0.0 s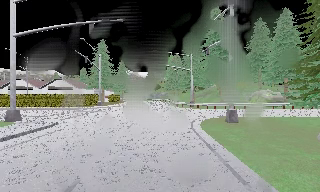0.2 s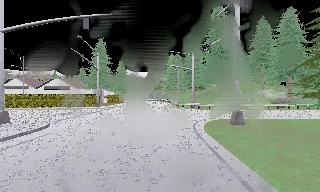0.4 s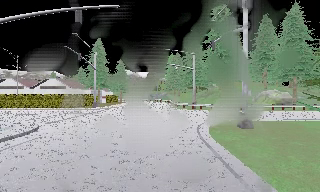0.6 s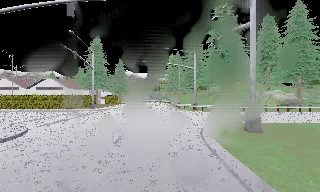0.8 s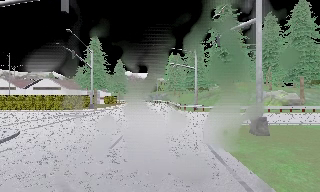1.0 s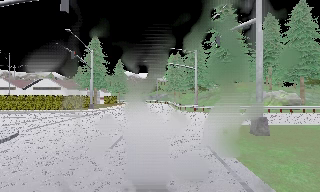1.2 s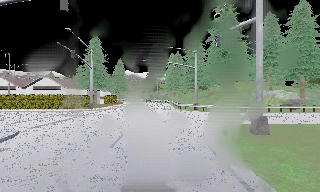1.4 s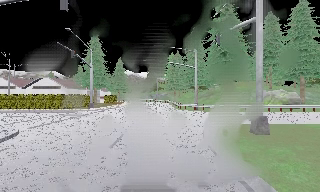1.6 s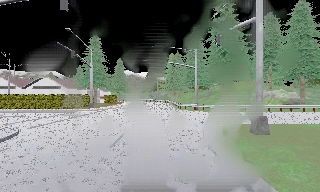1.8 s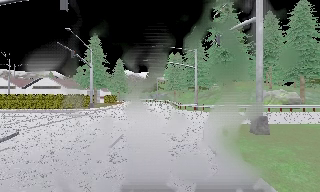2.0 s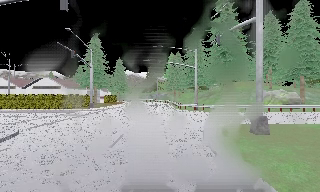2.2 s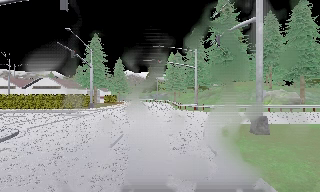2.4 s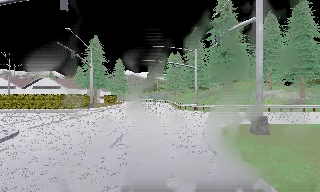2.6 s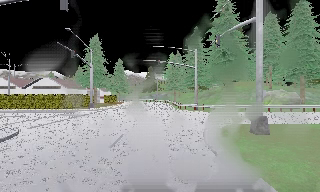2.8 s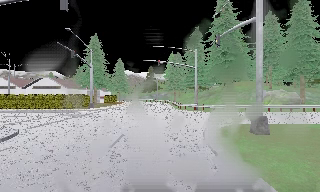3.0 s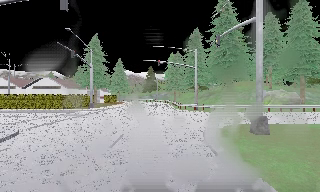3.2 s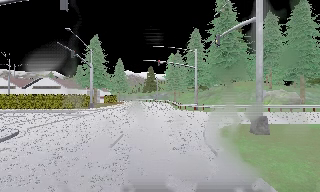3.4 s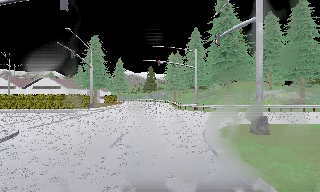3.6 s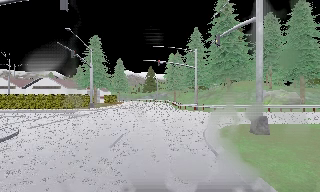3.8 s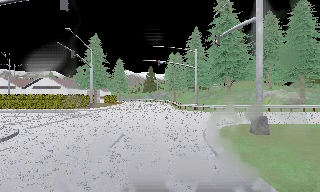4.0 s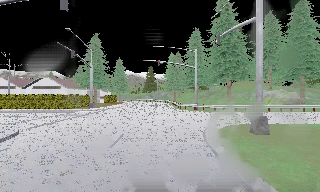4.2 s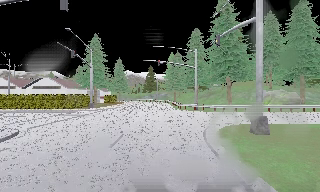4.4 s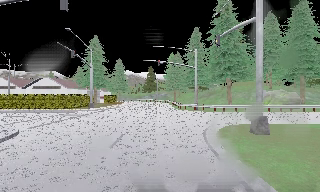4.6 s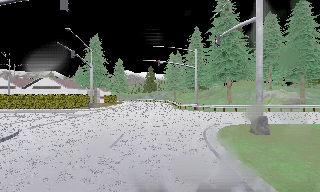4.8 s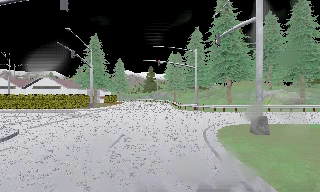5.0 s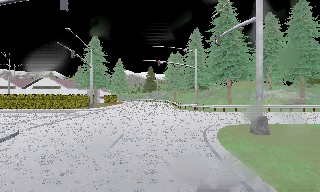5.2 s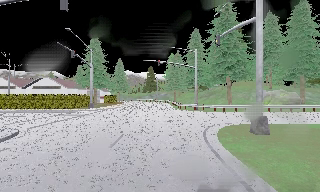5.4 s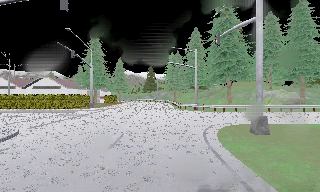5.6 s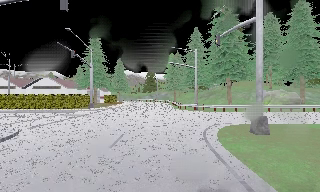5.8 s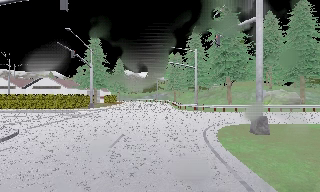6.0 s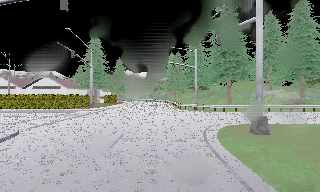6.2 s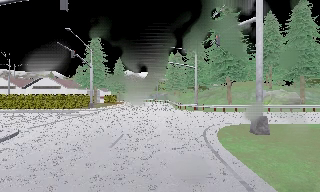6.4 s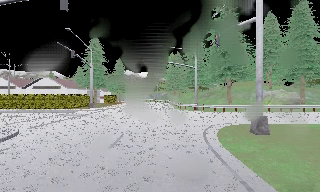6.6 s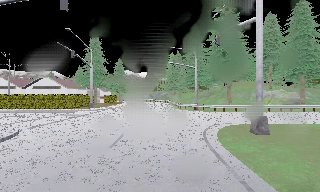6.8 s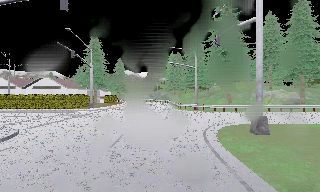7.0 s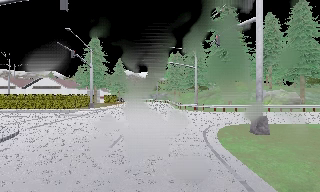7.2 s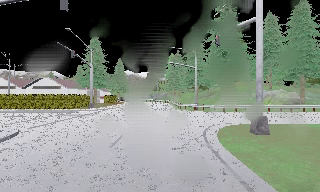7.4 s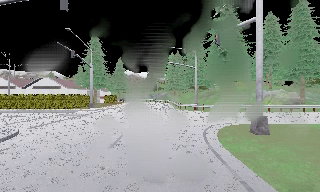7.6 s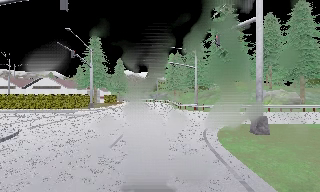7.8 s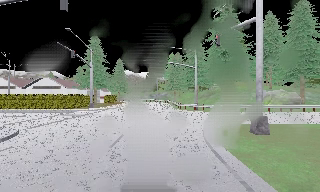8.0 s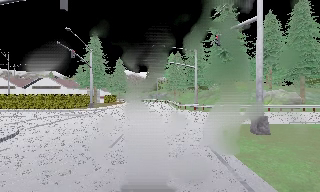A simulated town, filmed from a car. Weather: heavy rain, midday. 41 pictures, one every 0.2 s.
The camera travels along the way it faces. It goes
forward.
0.0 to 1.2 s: The camera travels forward, about 3 m, so what stands in front looms larger. It loses speed.
1.2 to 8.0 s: The camera keeps its place and its aim.
The film runs forward here.
